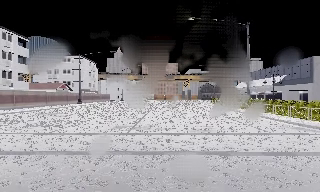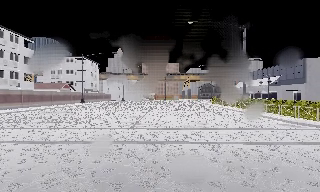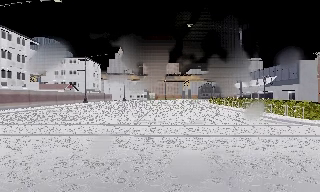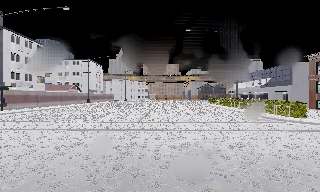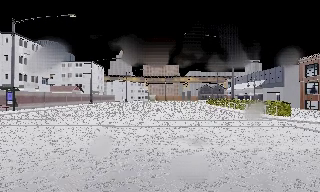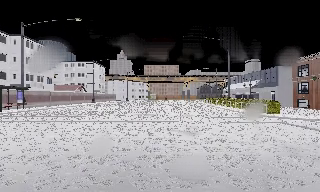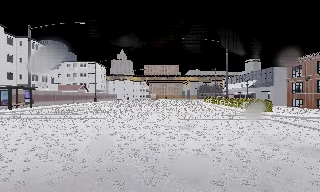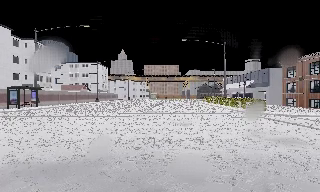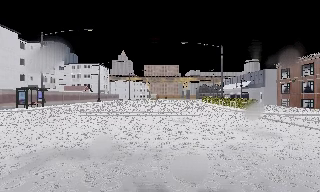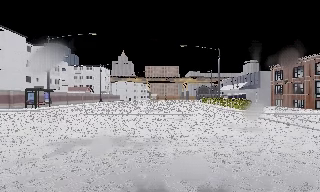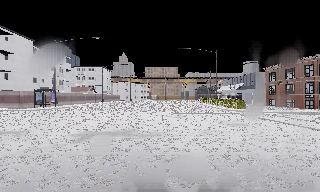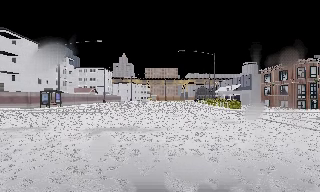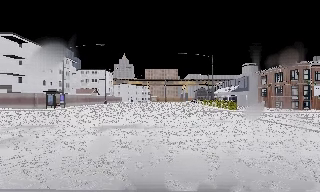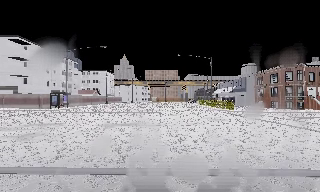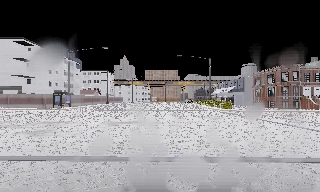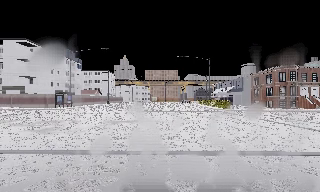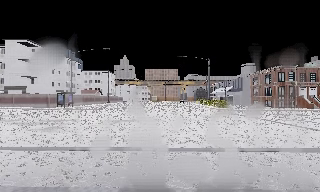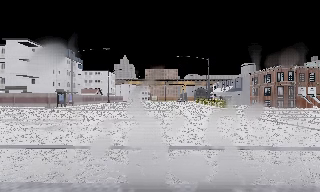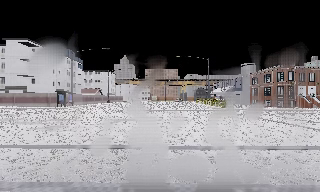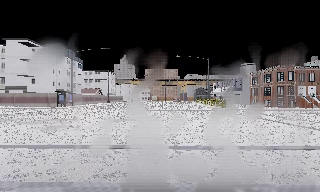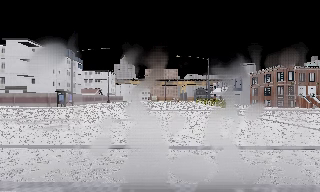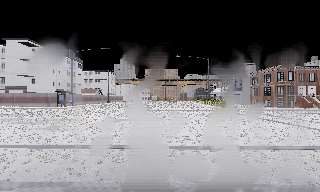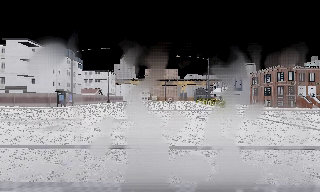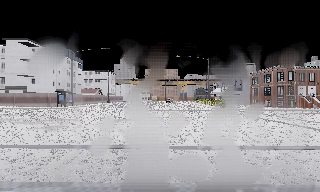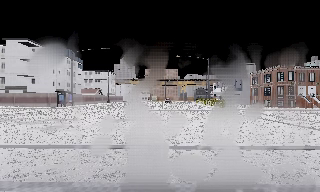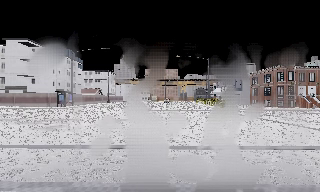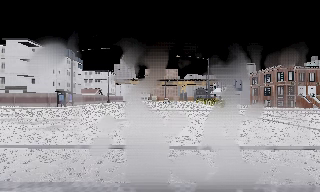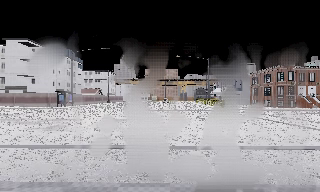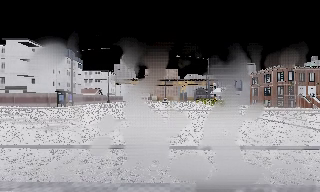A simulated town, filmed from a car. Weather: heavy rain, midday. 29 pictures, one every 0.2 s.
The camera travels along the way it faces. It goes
backward.
0.0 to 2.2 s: The camera travels backward, about 13 m, so what stands in front gets smaller.
2.2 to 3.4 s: The camera travels backward, about 4 m, so what stands in front gets smaller. It loses speed.
3.4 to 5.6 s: The camera keeps its place and its aim.
The film runs backward here.
